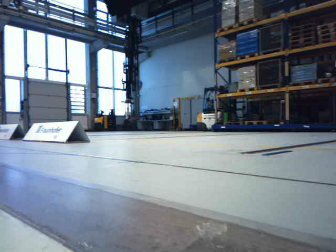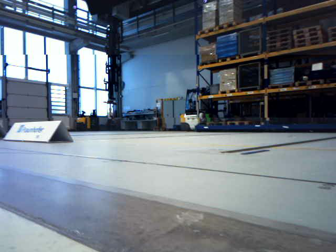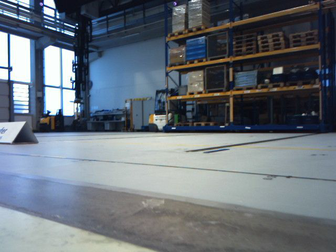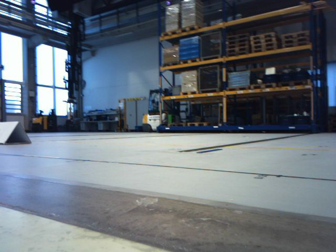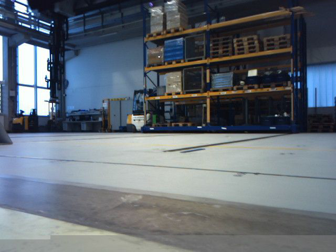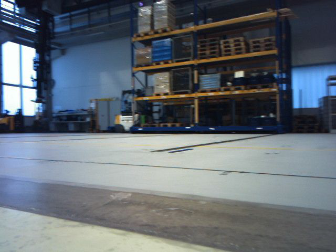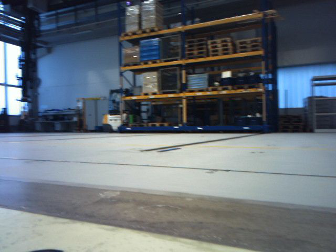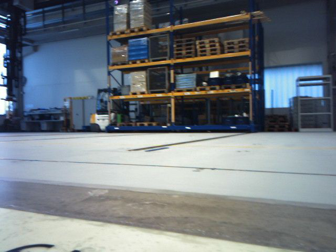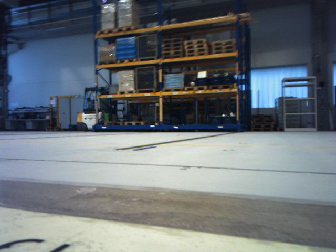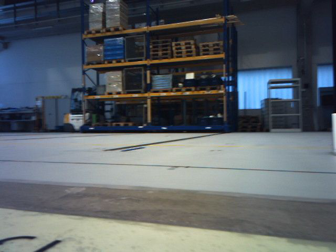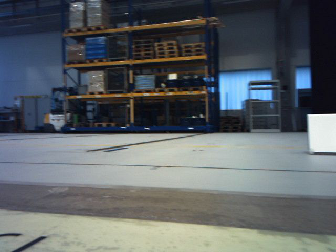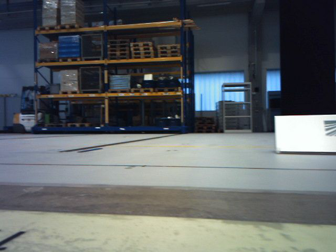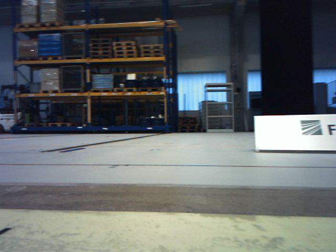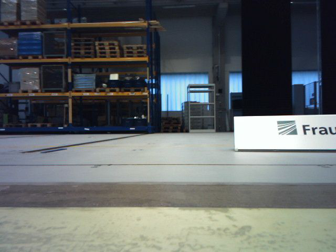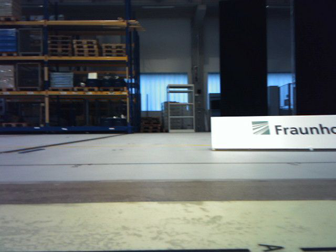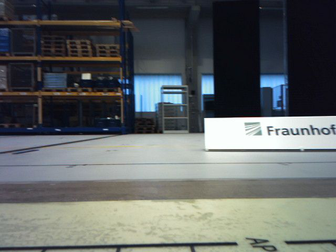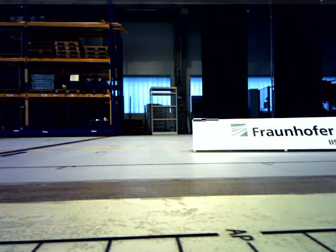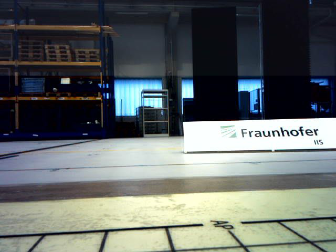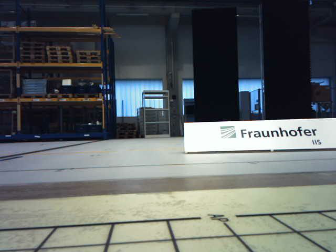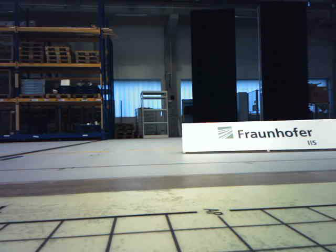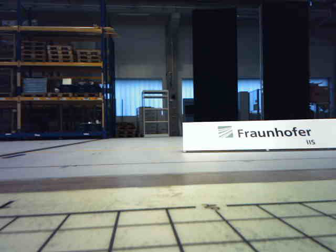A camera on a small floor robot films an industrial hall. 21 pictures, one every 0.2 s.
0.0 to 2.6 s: The scene slides to the left, as the camera pans about 40 degrees to its right. It travels backward, about 0.5 m.
2.6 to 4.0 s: The camera travels backward, about 0.3 m, so what stands in front gets smaller.
The film runs backward here.
